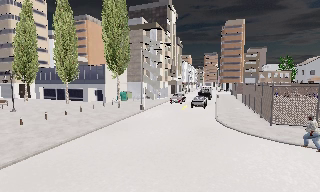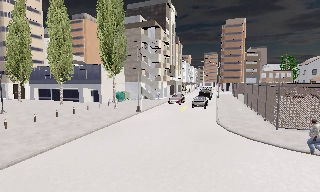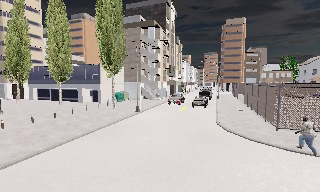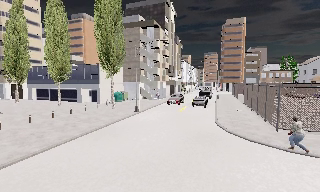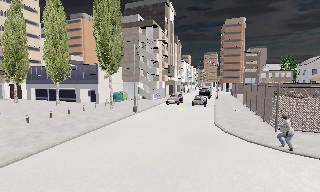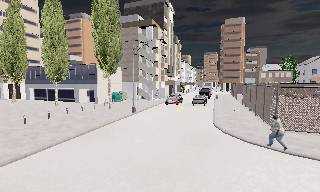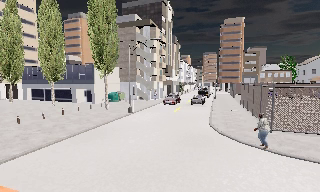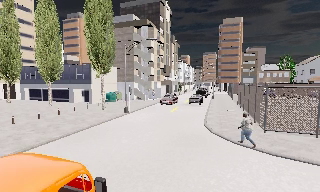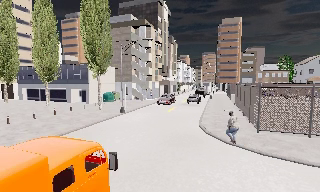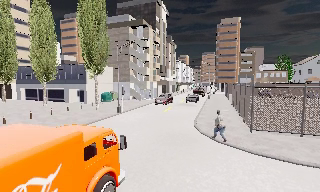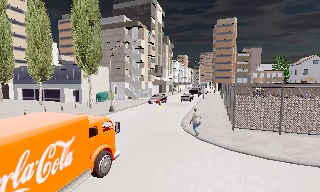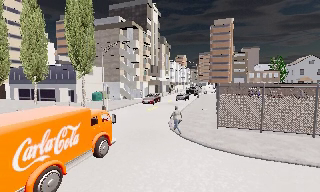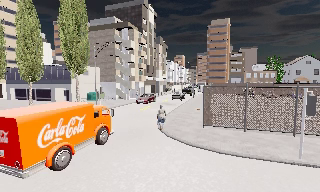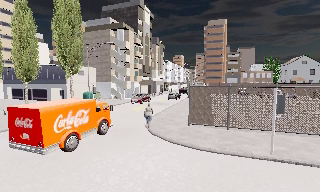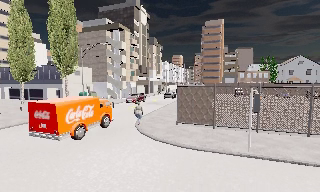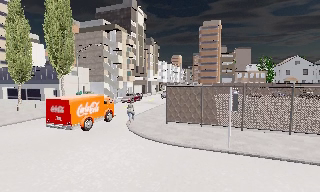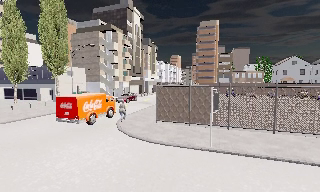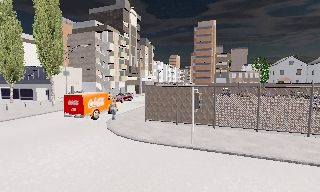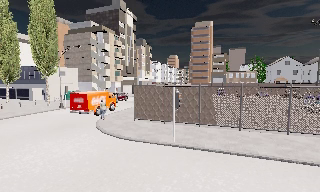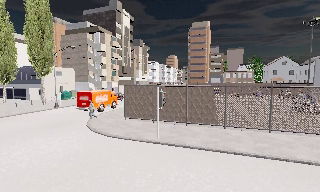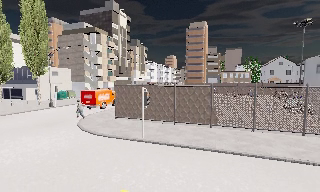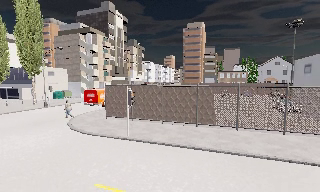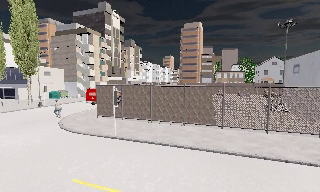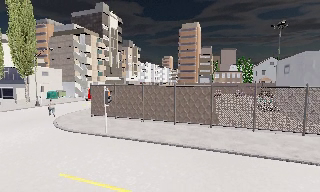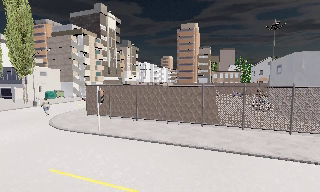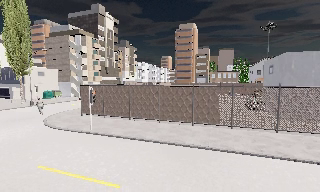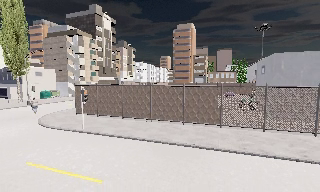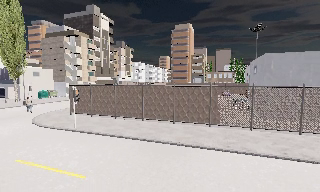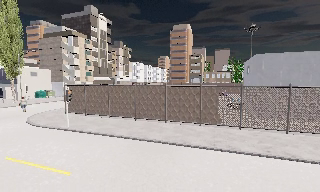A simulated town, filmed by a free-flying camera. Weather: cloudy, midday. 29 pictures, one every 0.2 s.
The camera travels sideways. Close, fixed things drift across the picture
to the left.
0.0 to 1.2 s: The camera travels forward and to its right, about 2 m, so what stands in front looms larger. It loses speed.
1.2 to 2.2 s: The camera travels to its right, about 3.5 m, so close, fixed things drift to the left. It gains speed.
2.2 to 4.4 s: The camera travels to its right, about 11 m, so close, fixed things drift to the left.
4.4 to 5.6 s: The camera travels to its right and backward, about 4.5 m, so close, fixed things drift to the left.
The film runs forward here.
